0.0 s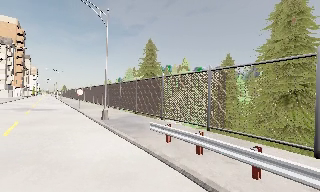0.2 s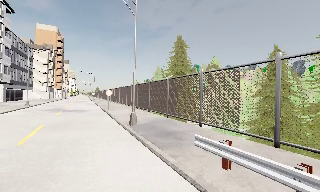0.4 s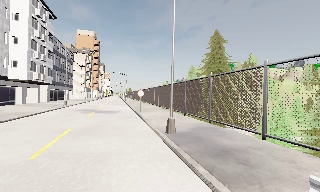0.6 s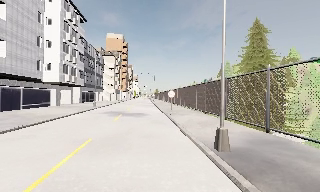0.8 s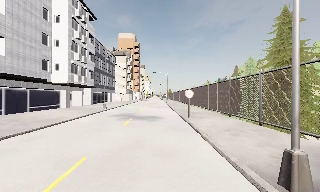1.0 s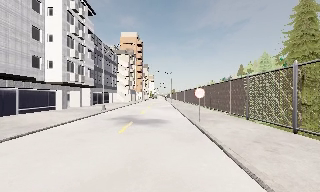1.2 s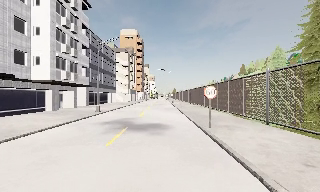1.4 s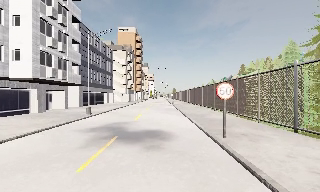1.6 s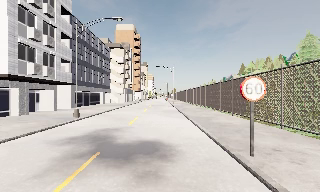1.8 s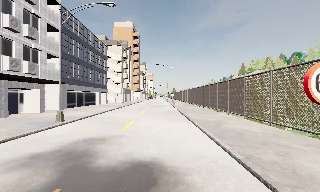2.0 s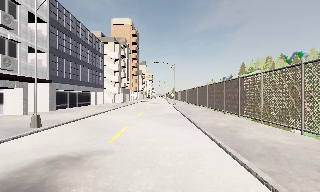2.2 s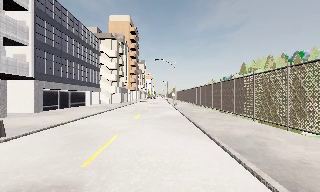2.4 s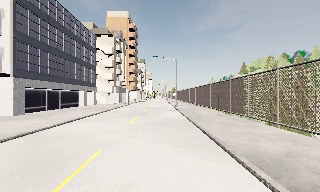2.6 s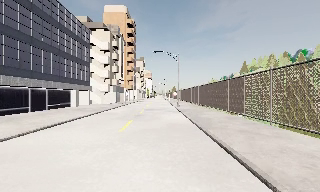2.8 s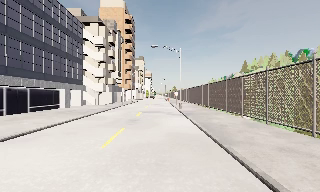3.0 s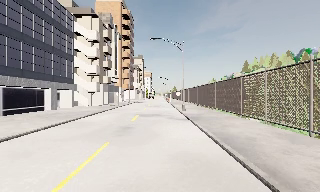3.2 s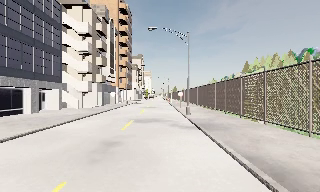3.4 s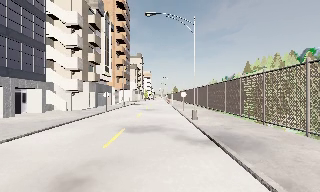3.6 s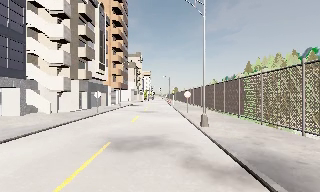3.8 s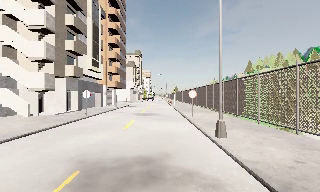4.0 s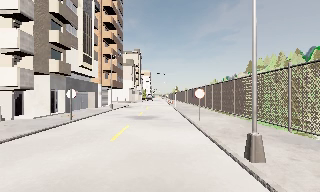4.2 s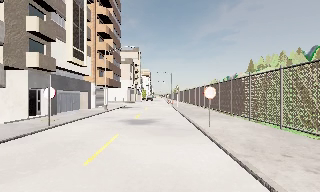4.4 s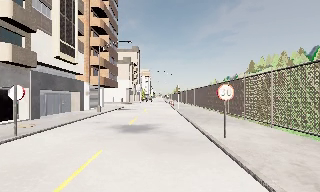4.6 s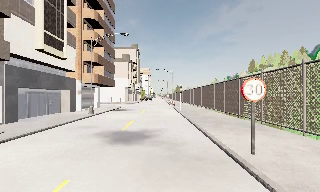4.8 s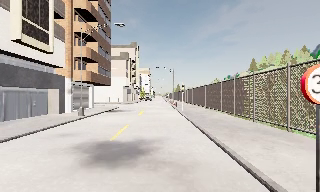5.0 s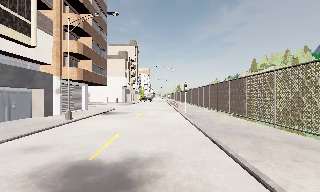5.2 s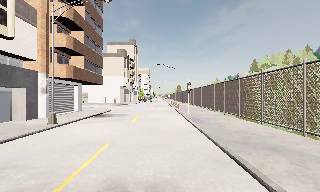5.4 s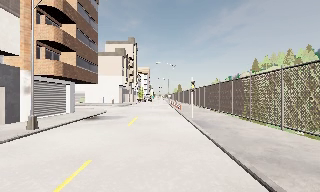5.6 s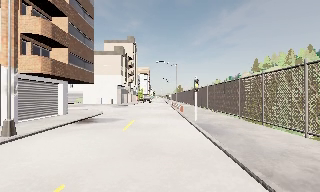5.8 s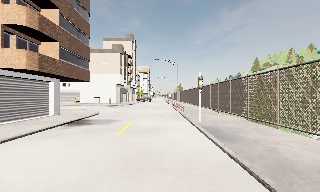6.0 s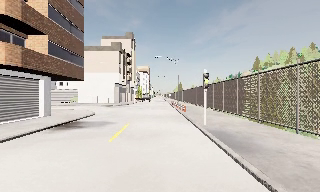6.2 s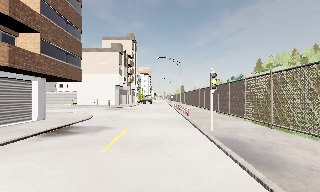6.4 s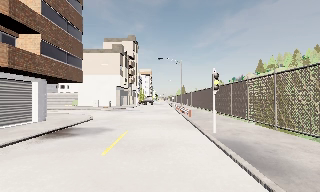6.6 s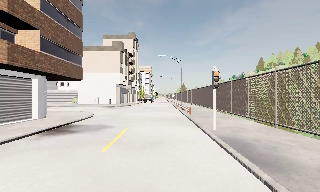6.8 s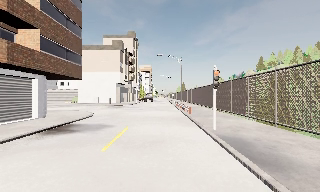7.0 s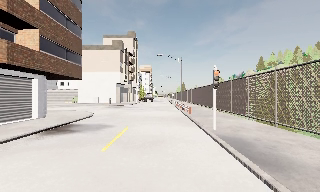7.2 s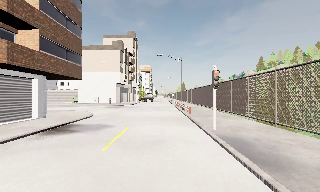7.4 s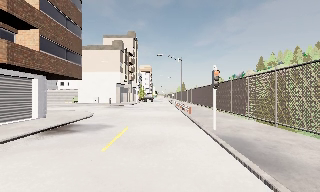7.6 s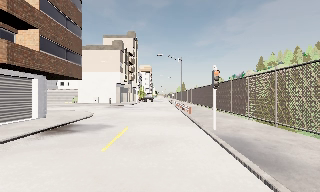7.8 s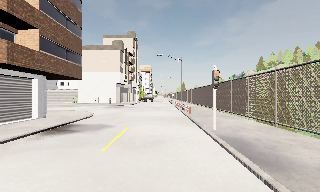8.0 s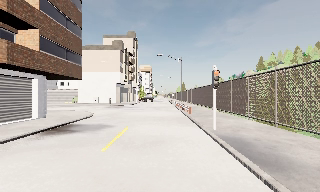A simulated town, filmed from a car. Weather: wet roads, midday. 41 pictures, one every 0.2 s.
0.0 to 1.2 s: The scene slides to the right, as the camera pans about 35 degrees to its left. It travels forward, about 12 m.
1.2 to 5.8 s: The camera travels forward, about 50 m, so what stands in front looms larger.
5.8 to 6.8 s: The camera travels forward, about 2.5 m, so what stands in front looms larger. It loses speed.
6.8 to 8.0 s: The camera keeps its place and its aim.
The film runs forward here.
